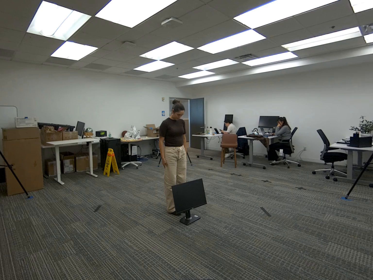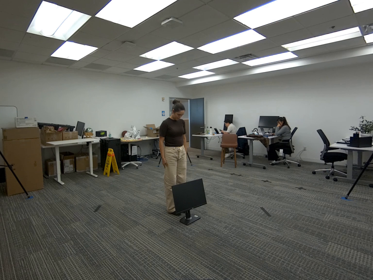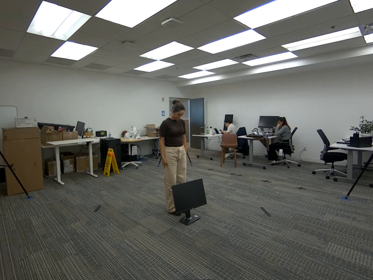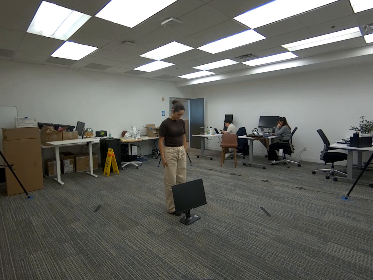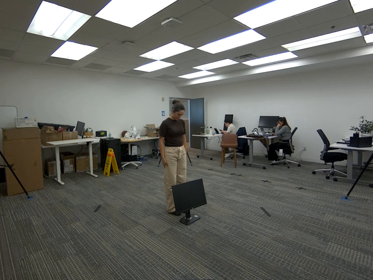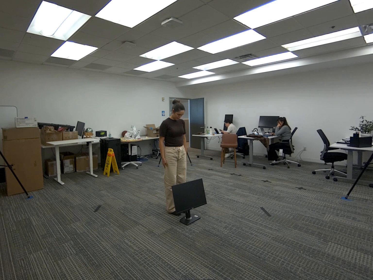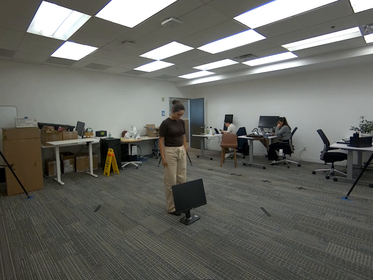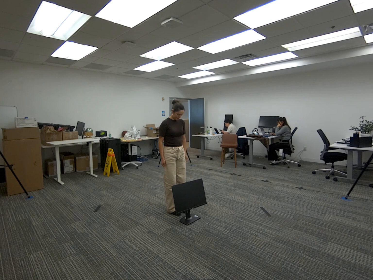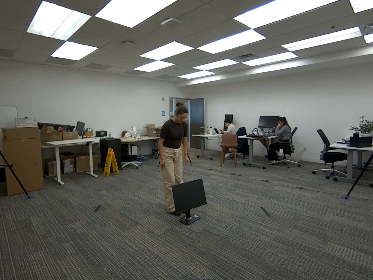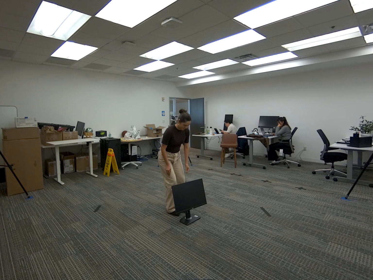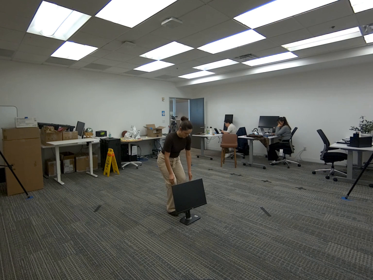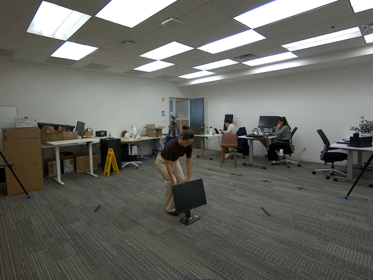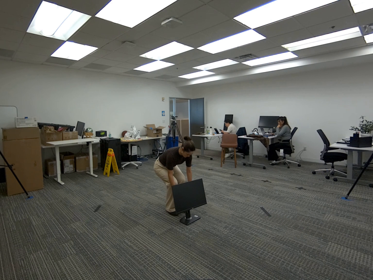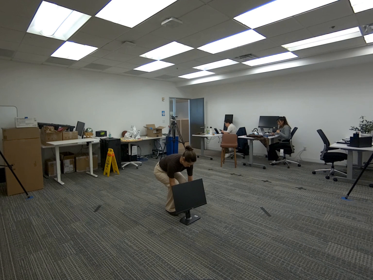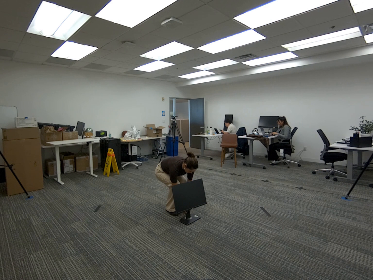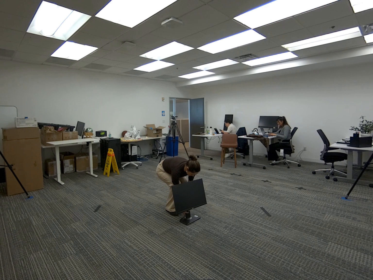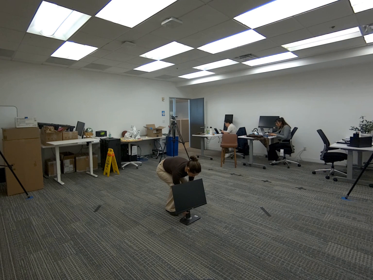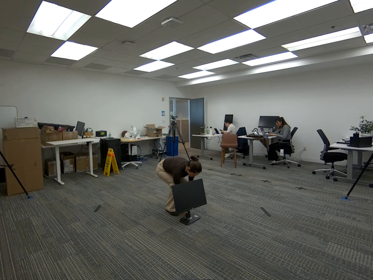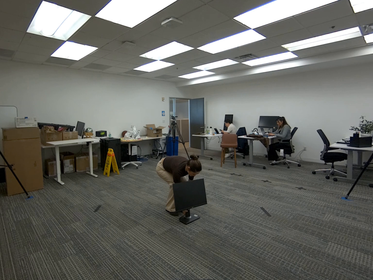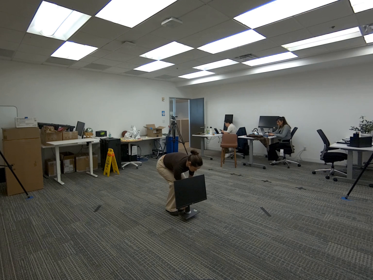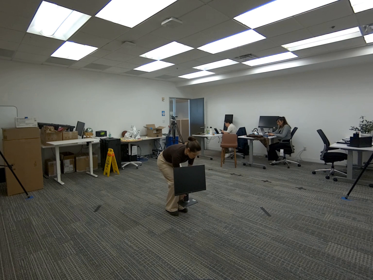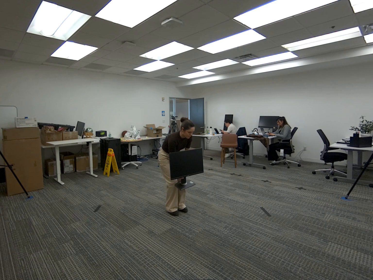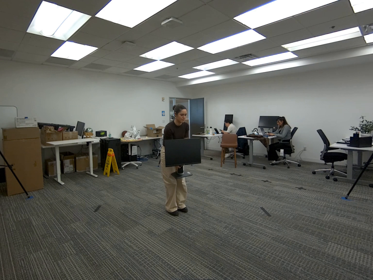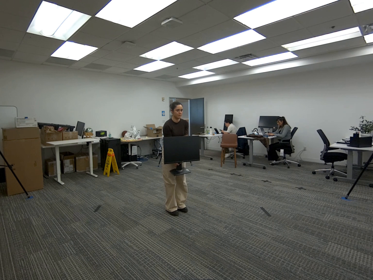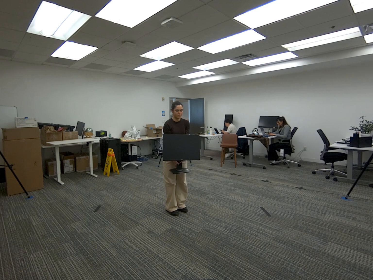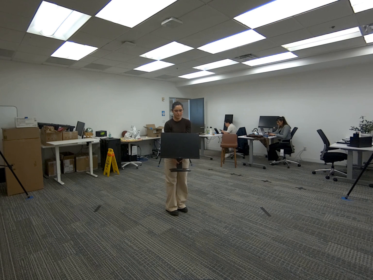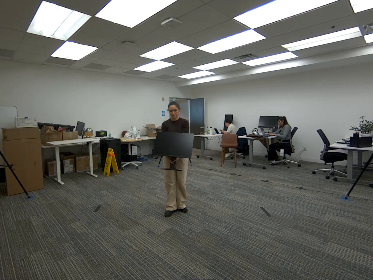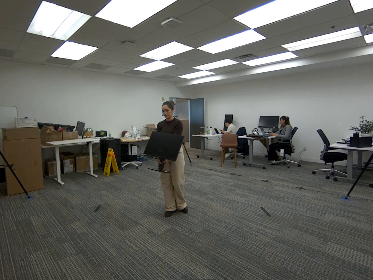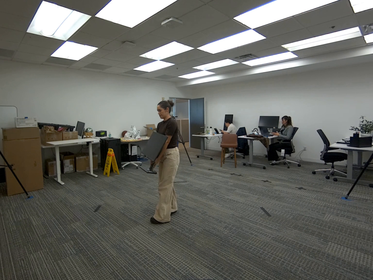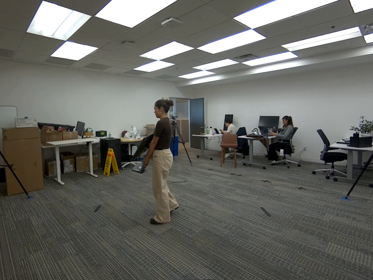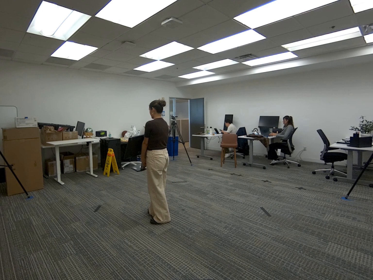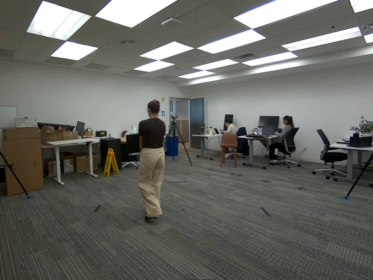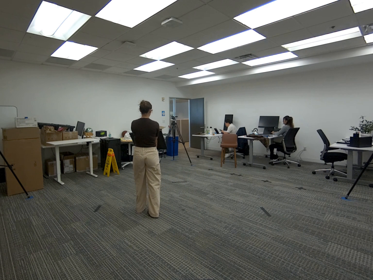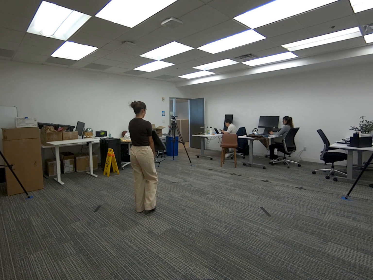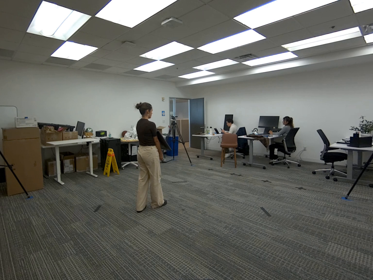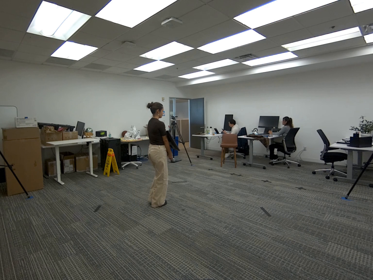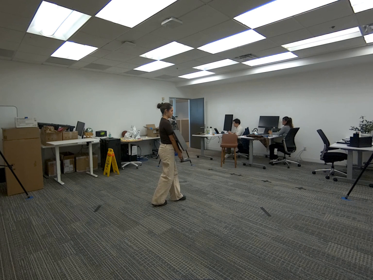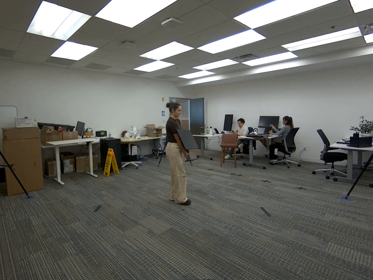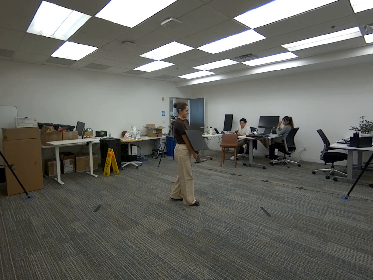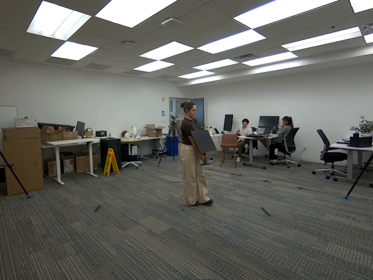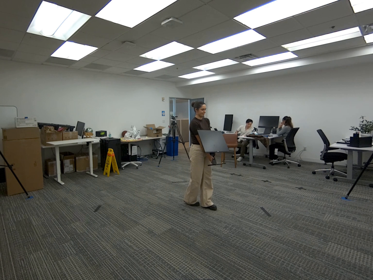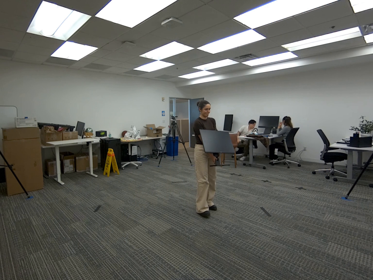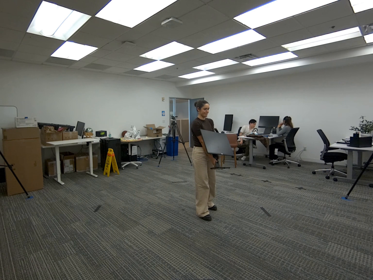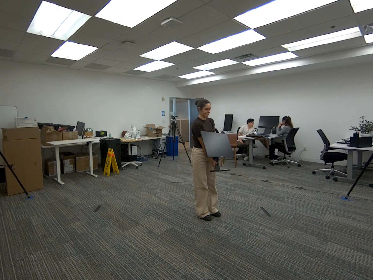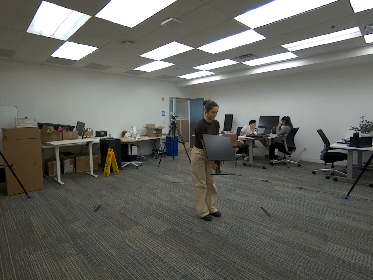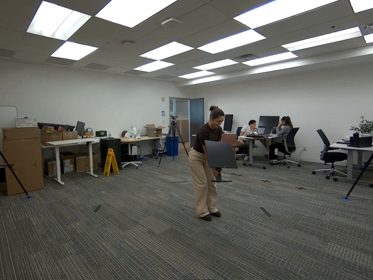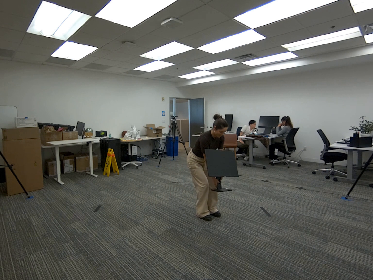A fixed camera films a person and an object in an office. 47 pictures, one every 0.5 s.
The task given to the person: Walk over to the monitor on the ground and lift the monitor and place back on the ground.
